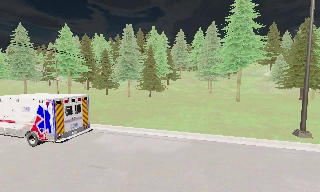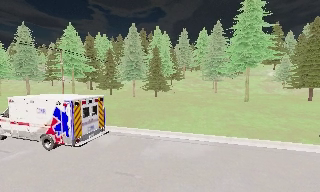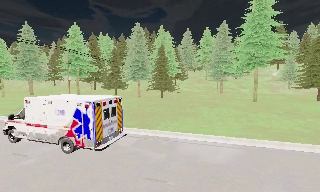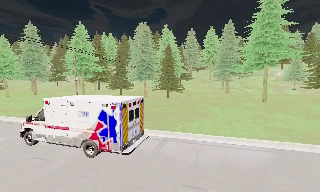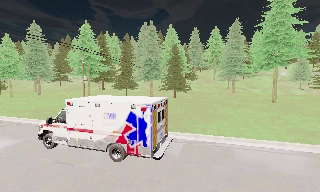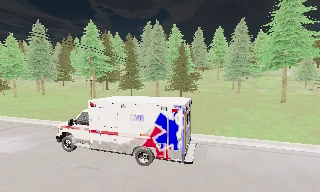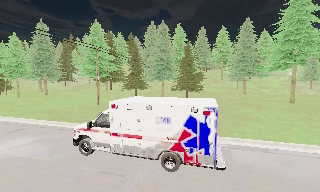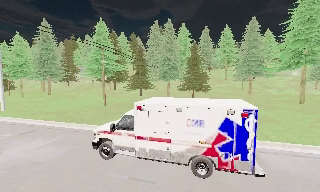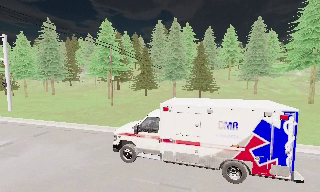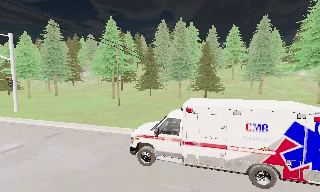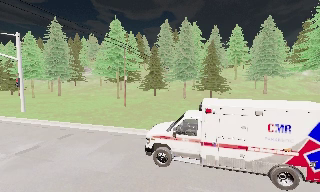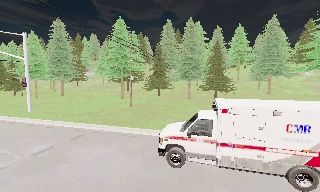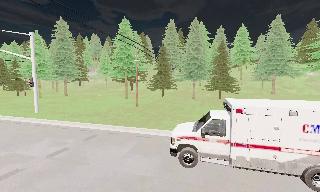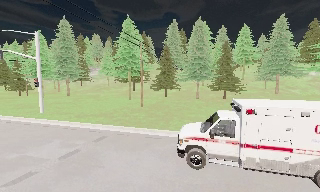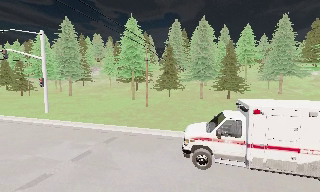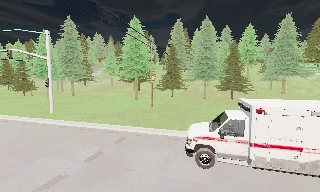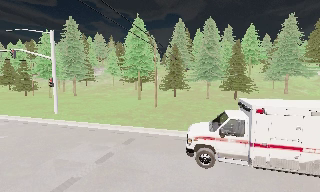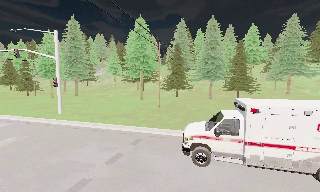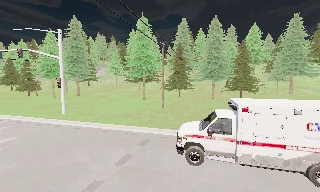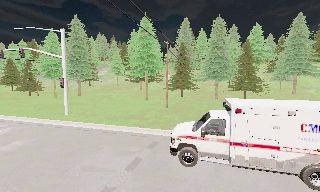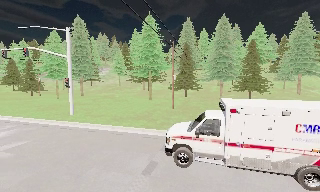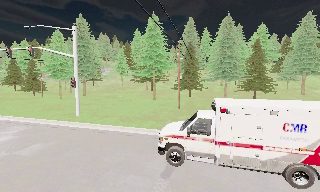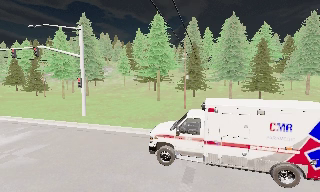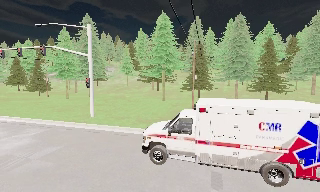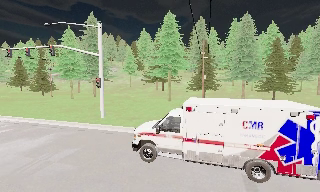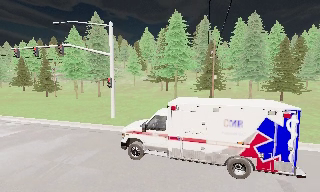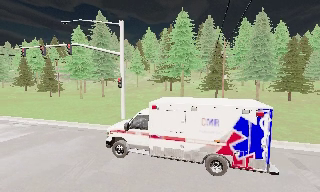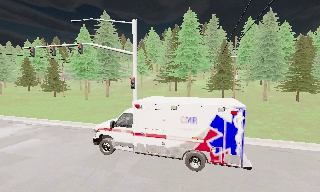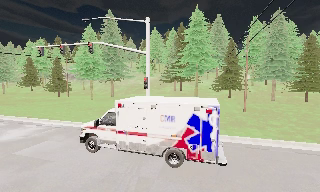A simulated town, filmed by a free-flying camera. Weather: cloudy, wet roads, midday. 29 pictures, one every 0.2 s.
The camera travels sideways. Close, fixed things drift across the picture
to the right.
0.0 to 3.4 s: The camera travels to its left, about 15 m, so close, fixed things drift to the right. It loses speed.
3.4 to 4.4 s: The camera travels to its left and forward, about 3 m, so close, fixed things drift to the right.
4.4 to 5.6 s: The camera travels to its left, about 6 m, so close, fixed things drift to the right.
The film runs forward here.
